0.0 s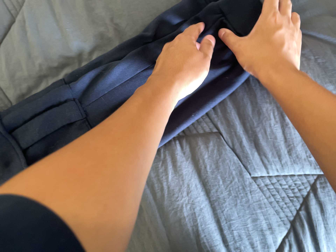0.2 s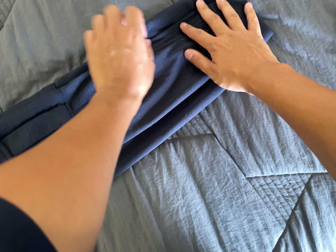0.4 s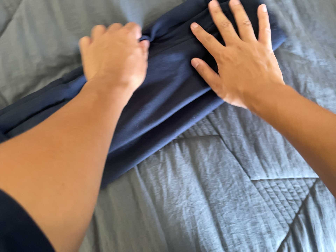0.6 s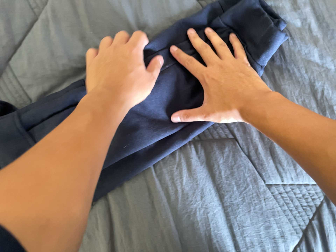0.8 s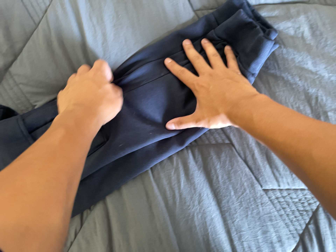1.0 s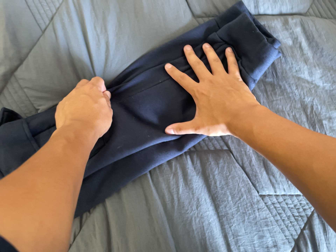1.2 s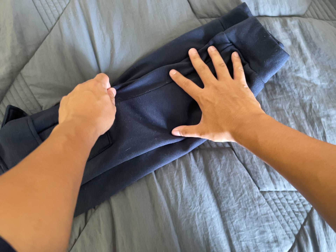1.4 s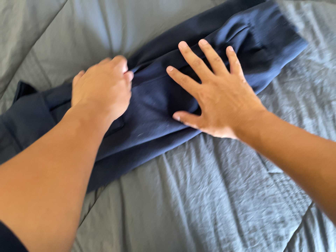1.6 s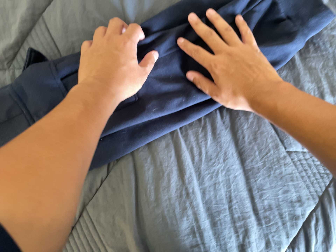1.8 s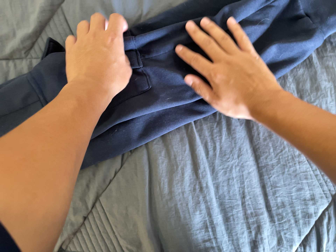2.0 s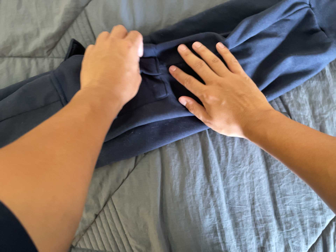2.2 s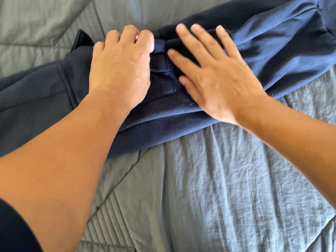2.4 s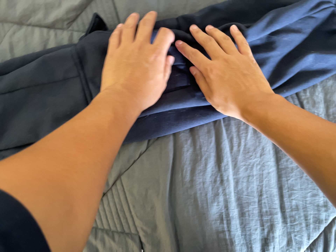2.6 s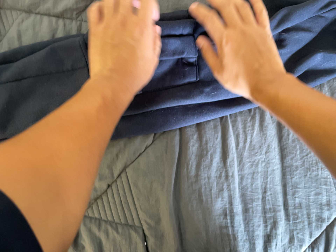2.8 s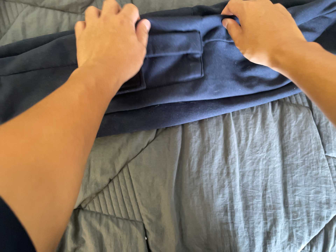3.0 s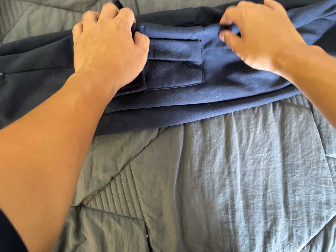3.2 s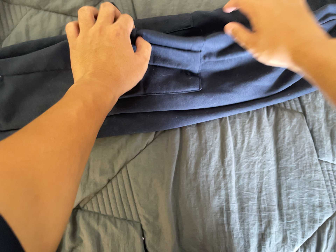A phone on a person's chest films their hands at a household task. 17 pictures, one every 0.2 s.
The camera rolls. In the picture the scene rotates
clockwise.
The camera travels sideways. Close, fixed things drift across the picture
to the right.
0.0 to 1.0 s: The camera shifts only a little, or ends up much as it began.
1.0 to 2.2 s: The camera travels to its left and toward the bottom of its view, about 14 cm, so close, fixed things drift to the right. It rolls about its line of sight by about 10 degrees, and the scene rotates clockwise.
2.2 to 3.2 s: The camera travels to its left, about 6 cm.
The film runs backward here.
